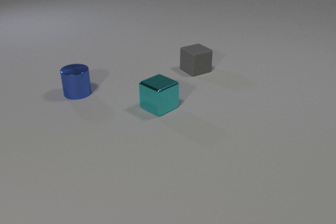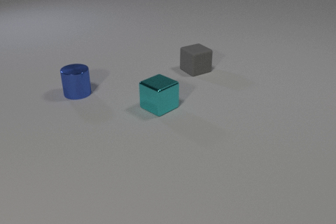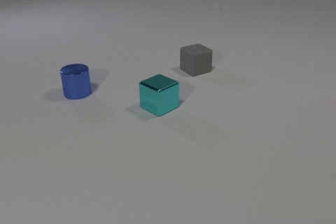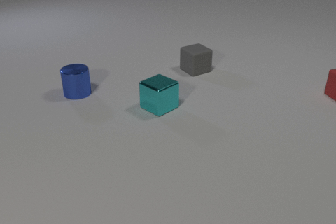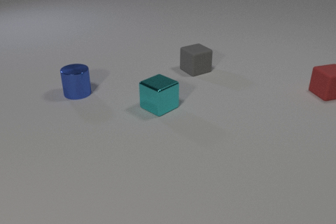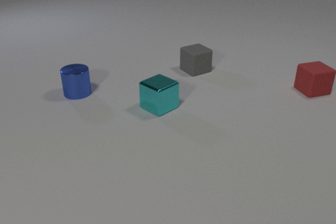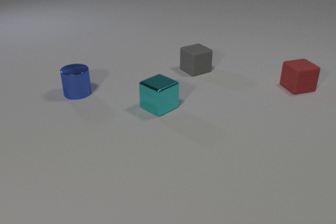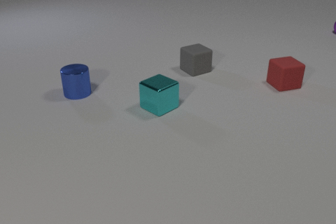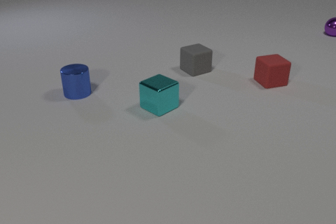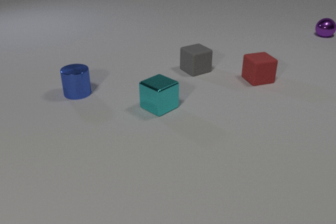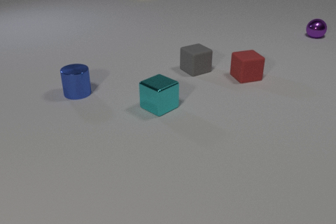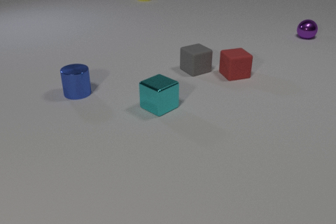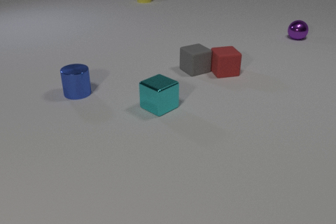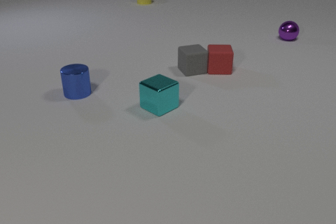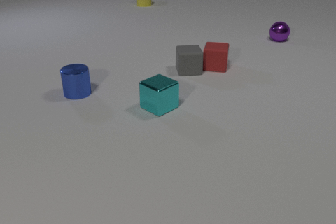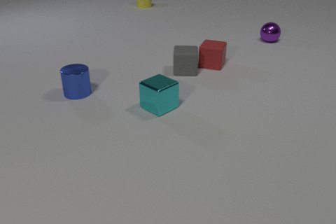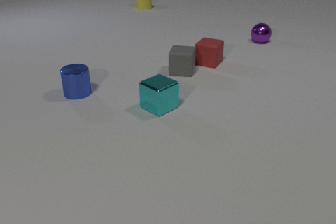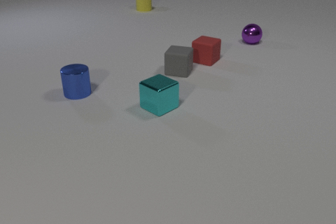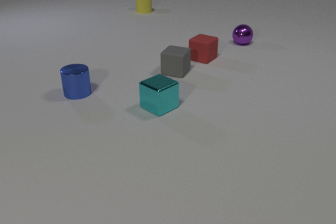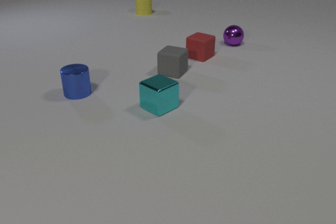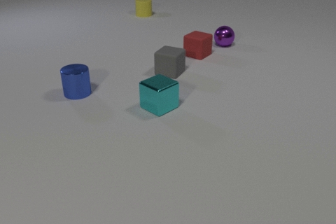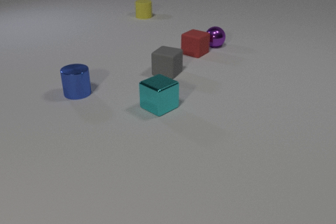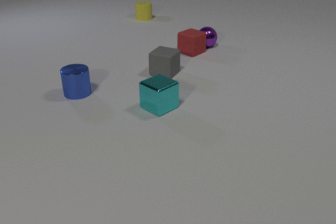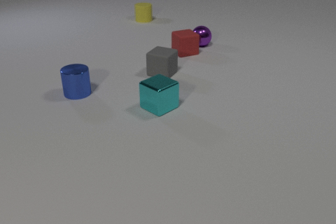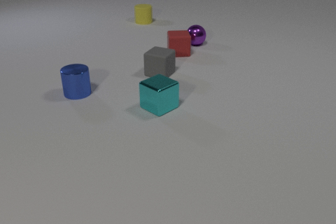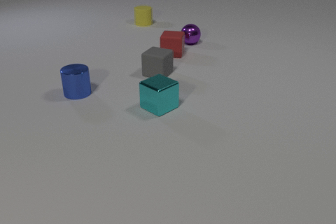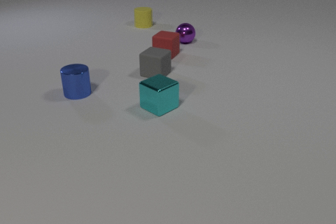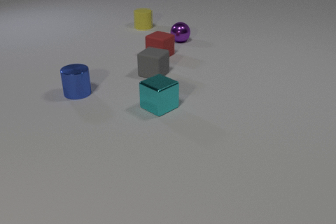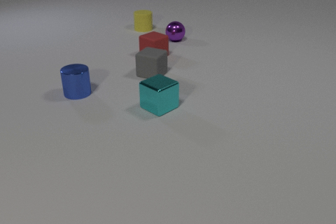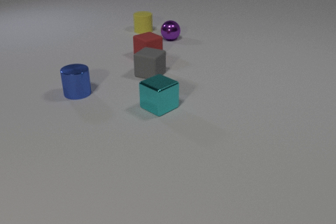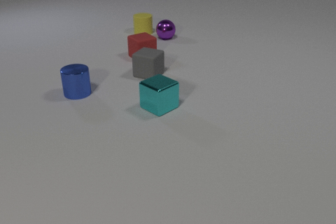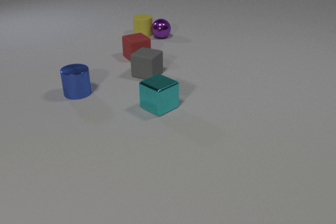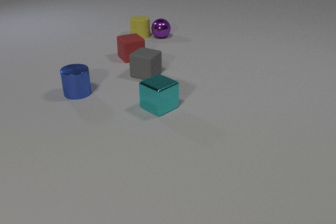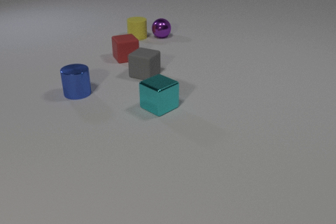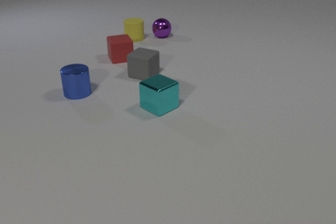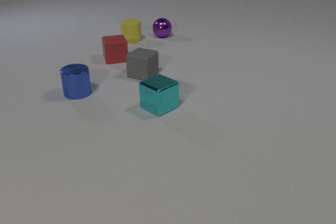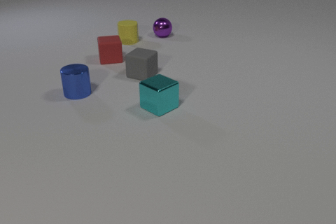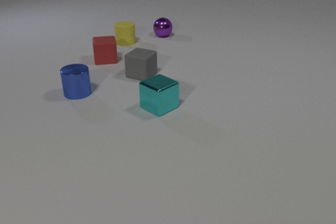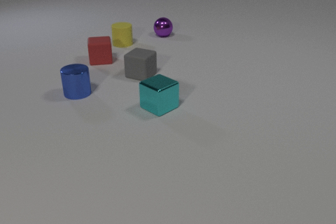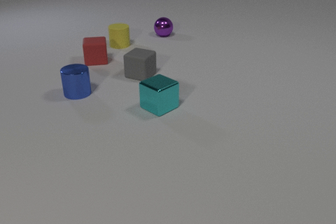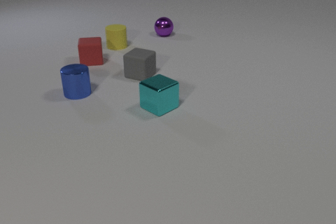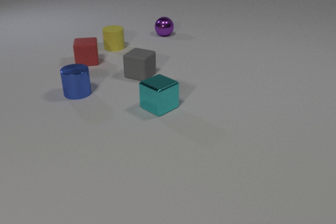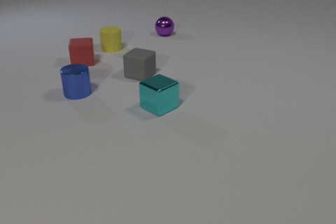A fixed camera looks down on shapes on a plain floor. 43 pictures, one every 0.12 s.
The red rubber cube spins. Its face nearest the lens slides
to the left.
The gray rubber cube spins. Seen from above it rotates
clockwise.
0.00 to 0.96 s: The red rubber cube comes in at the right edge, slides to the left. The purple metal sphere comes in at the right edge, rolls to the left and toward the camera.
0.96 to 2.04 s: The red rubber cube slides to the left and away from the camera, spins clockwise seen from above by about 45 degrees, its near face sliding to the left. The gray rubber cube slides to the left, spins clockwise seen from above by about 45 degrees, its near face sliding to the left. The purple metal sphere rolls to the left and toward the camera. The yellow rubber cylinder comes in at the top edge, slides toward the camera. The red rubber cube and the gray rubber cube collide.
2.04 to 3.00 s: The red rubber cube slides to the left and away from the camera, spins so that its near face slides to the left, clockwise seen from above. The gray rubber cube slides to the left. The purple metal sphere rolls to the left. The yellow rubber cylinder slides toward the camera. The red rubber cube and the purple metal sphere collide.
3.00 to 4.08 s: The red rubber cube slides to the left, spins so that its near face slides to the left, clockwise seen from above. The gray rubber cube slides to the left. The purple metal sphere rolls to the left and away from the camera. The yellow rubber cylinder slides toward the camera. The purple metal sphere and the yellow rubber cylinder collide.
4.08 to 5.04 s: The red rubber cube slides to the left. The purple metal sphere rolls away from the camera. The yellow rubber cylinder slides toward the camera and to the left.
Are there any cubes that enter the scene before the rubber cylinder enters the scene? yes.
Are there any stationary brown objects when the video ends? no.
What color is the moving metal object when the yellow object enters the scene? purple.
